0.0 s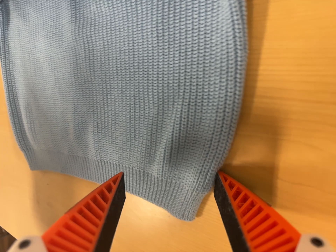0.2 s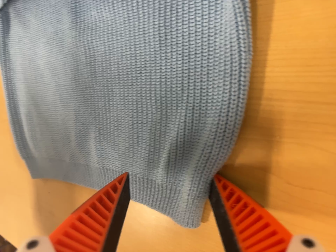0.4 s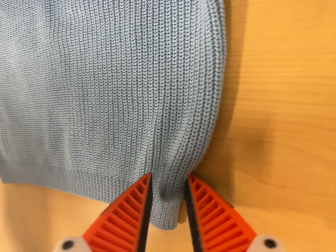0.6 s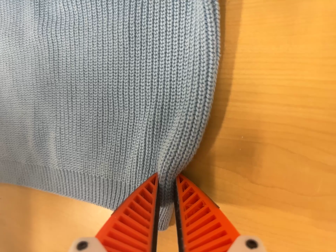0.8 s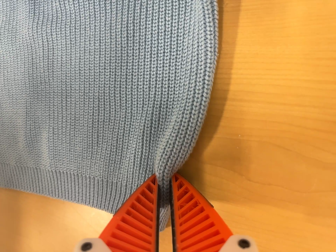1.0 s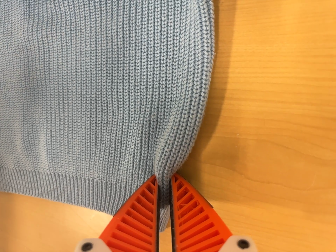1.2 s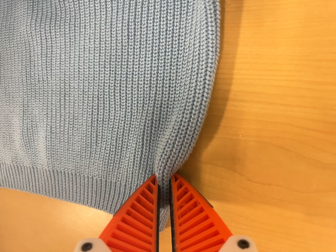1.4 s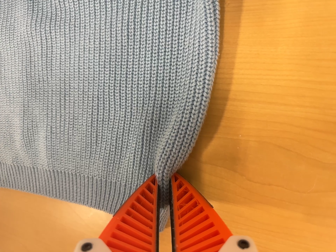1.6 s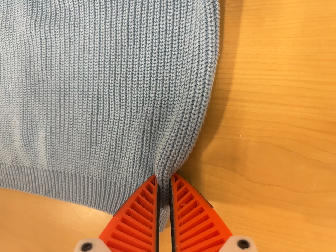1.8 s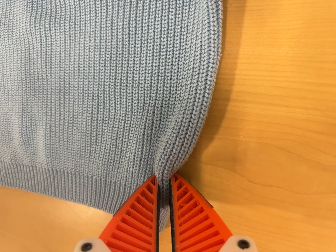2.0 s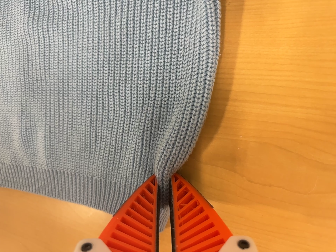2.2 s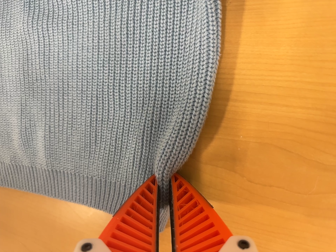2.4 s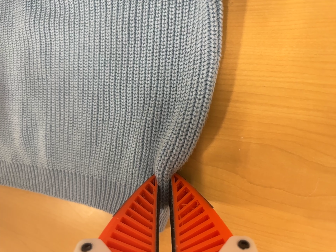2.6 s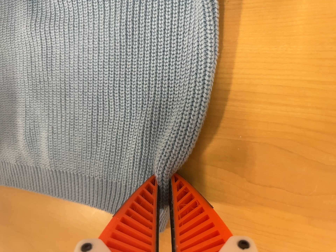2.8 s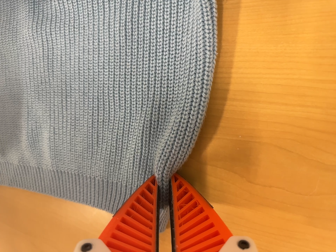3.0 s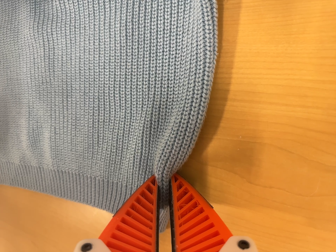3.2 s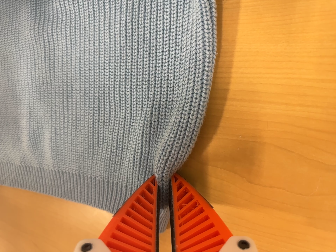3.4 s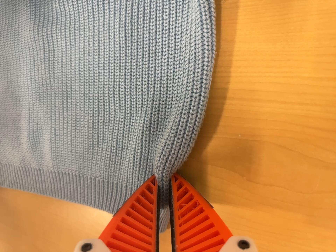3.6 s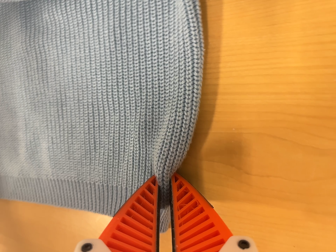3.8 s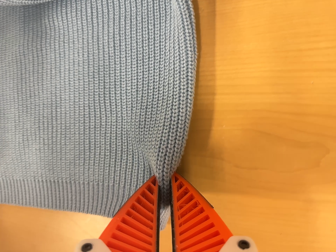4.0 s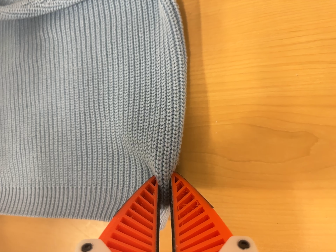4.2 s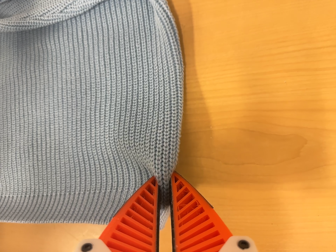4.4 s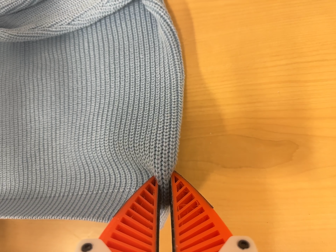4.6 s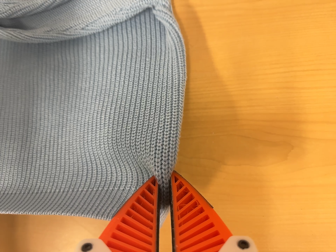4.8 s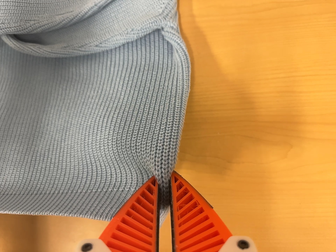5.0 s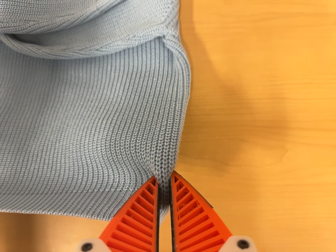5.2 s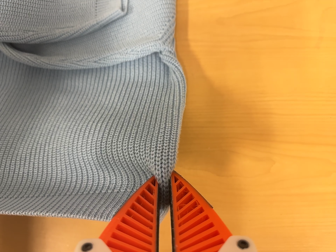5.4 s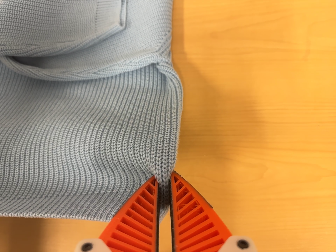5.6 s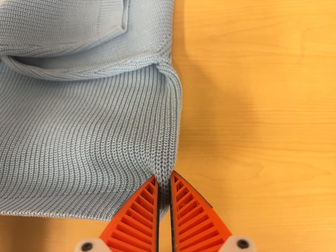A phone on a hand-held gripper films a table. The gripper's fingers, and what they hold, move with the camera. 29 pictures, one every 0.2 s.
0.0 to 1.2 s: The camera pans to its right by about 15 degrees.
1.2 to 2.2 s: The camera keeps its place and its aim.
2.2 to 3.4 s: The camera shifts only a little, or ends up much as it began.
3.4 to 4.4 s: The camera travels backward, about 7 cm, so what stands in front gets smaller. Its aim tips toward the top of its view by about 10 degrees, and the scene shifts downward.
4.4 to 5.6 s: The camera travels backward and to its left, about 10 cm, so what stands in front gets smaller.
The film runs forward here.
